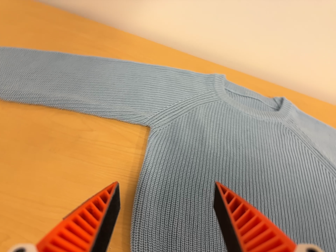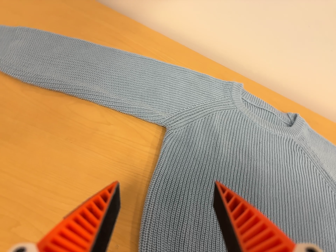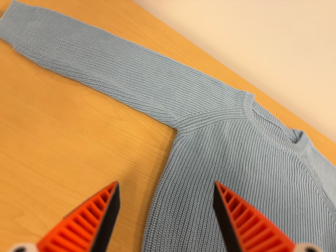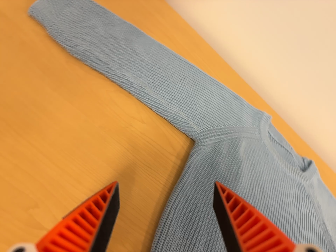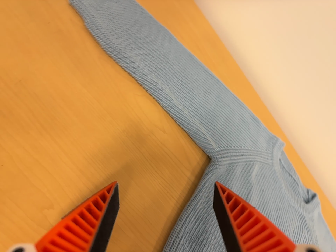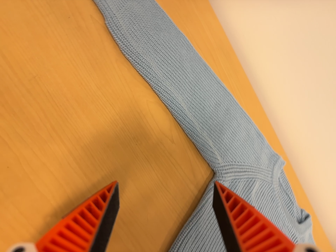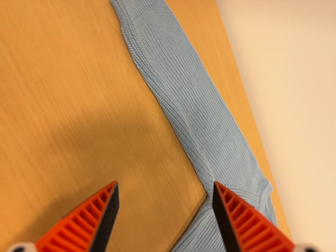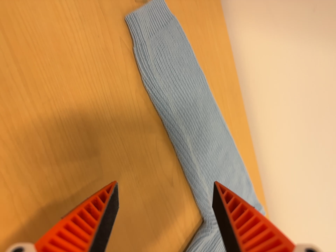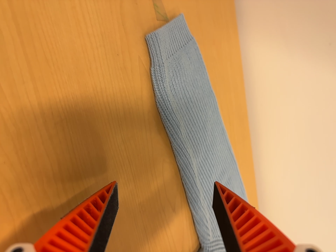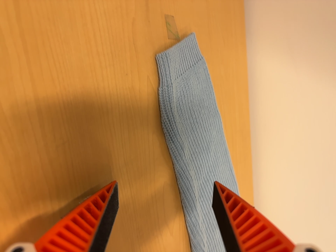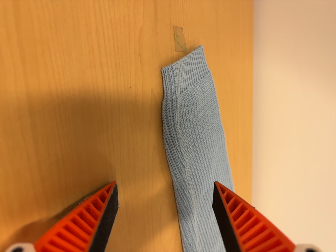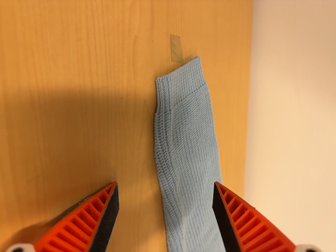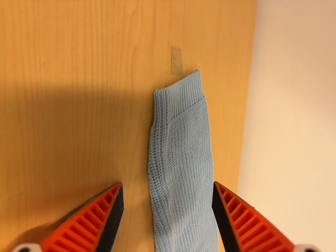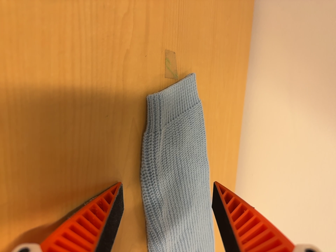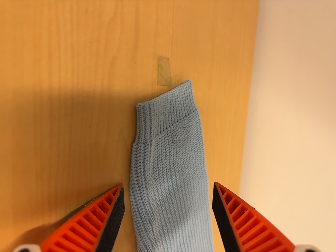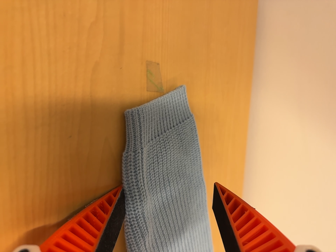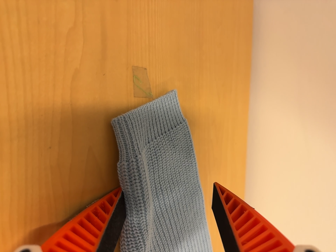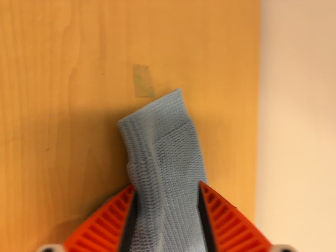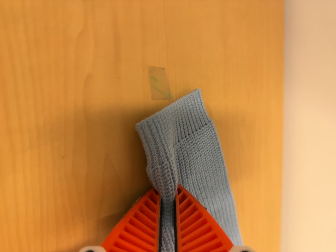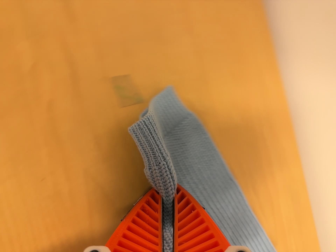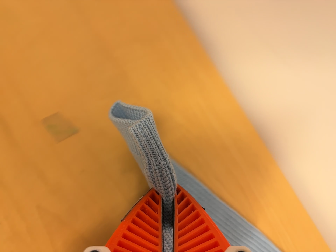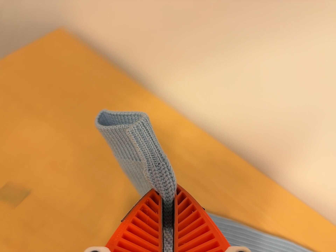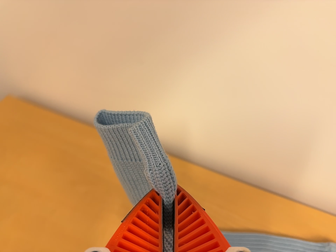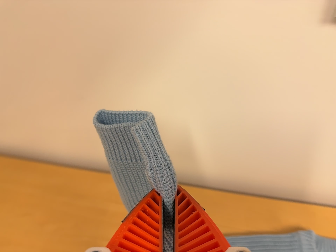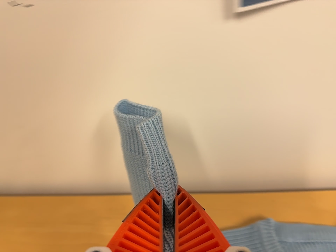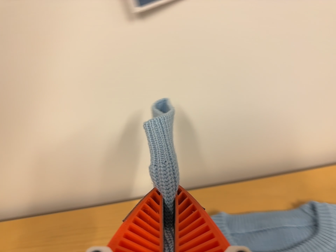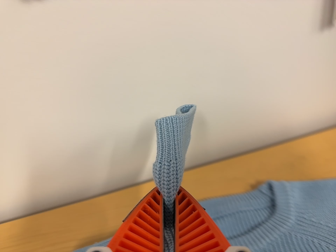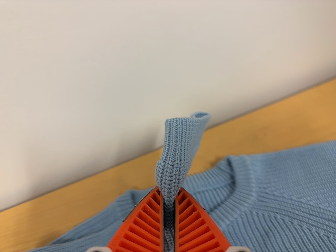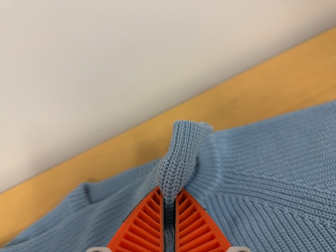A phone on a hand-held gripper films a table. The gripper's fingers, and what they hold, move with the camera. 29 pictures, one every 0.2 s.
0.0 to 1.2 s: The camera pans to its right by about 10 degrees. It travels to its left and toward the top of its view, about 22 cm. It rolls about its line of sight by about 50 degrees, and the scene rotates clockwise.
1.2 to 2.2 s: The camera travels toward the top of its view, forward and to its left, about 12 cm, so close, fixed things drift downward. It rolls about its line of sight by about 20 degrees, and the scene rotates clockwise.
2.2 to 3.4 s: The camera travels forward and to its right, about 8 cm, so what stands in front looms larger.
3.4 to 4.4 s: The camera pans to its left by about 15 degrees. It travels to its right, about 28 cm. Its aim tips toward the top of its view by about 15 degrees, and the scene shifts downward. It rolls about its line of sight by about 70 degrees, and the scene rotates counterclockwise.
4.4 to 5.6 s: The camera pans to its right by about 10 degrees. It travels to its right, about 40 cm, so close, fixed things drift to the left. It rolls about its line of sight by about 45 degrees, and the scene rotates counterclockwise.
The film runs forward here.
